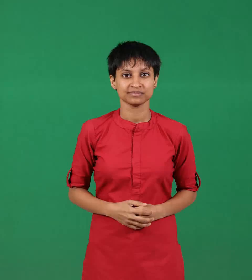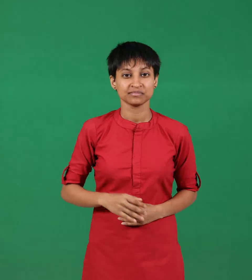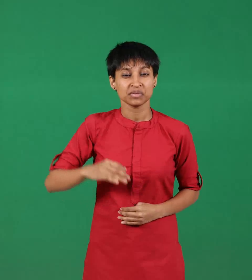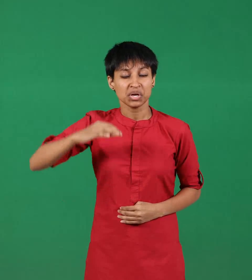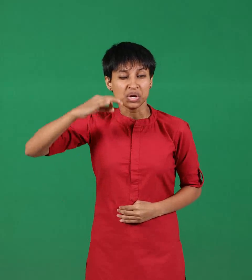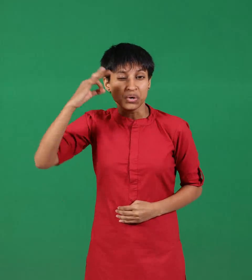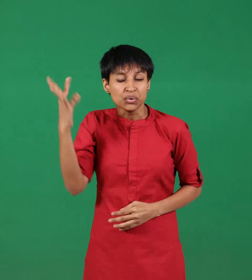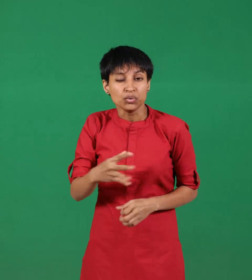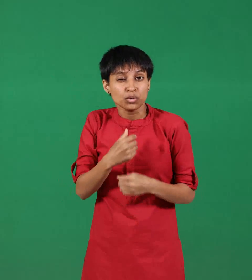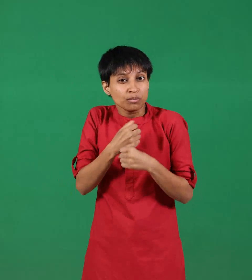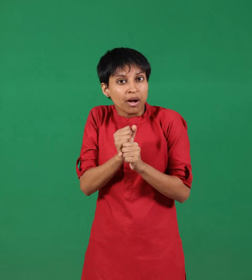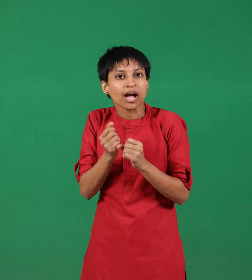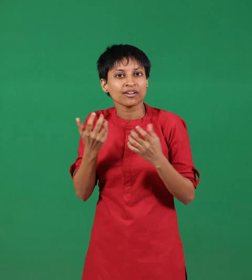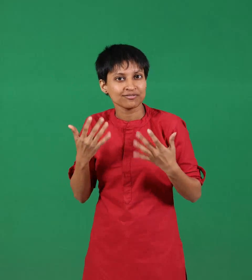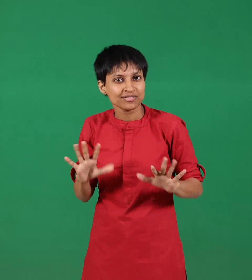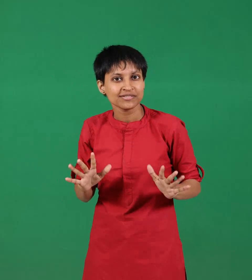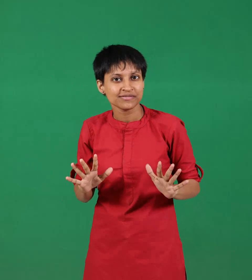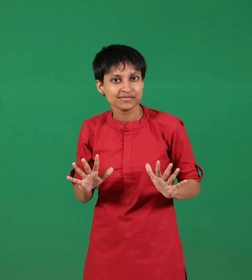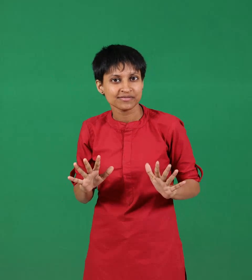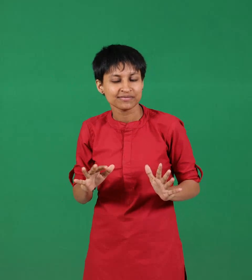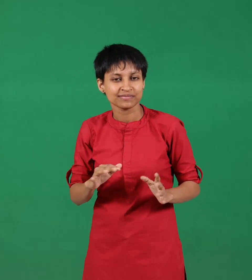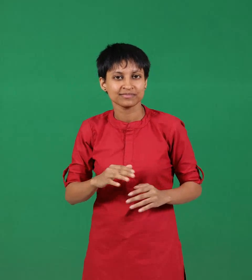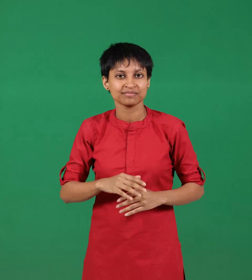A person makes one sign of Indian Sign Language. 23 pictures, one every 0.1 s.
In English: created
